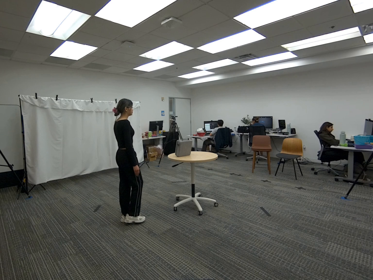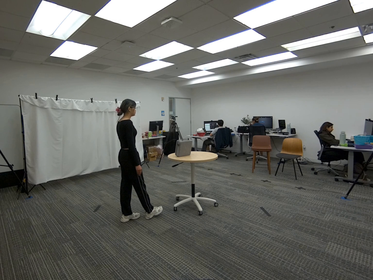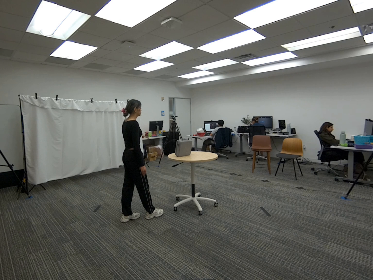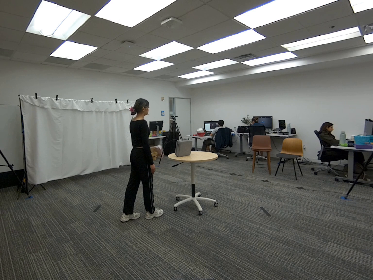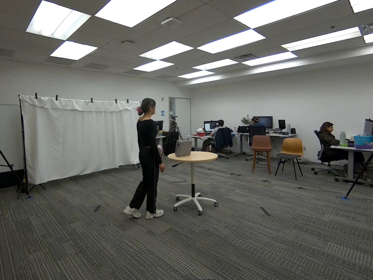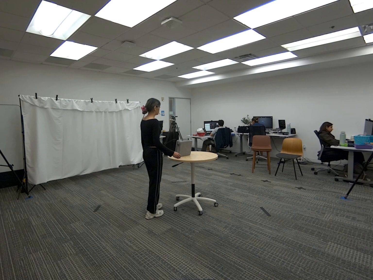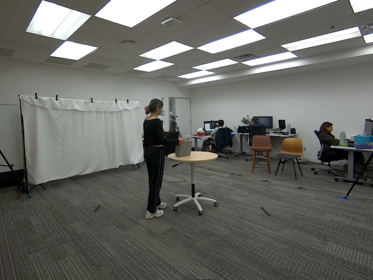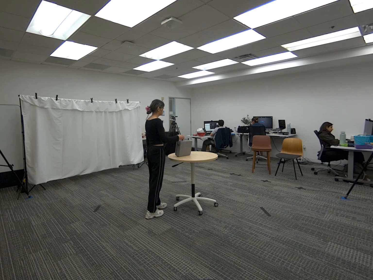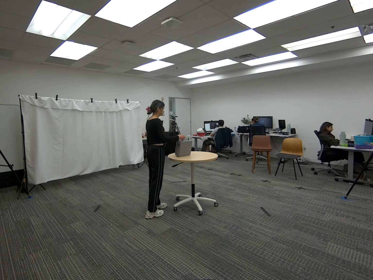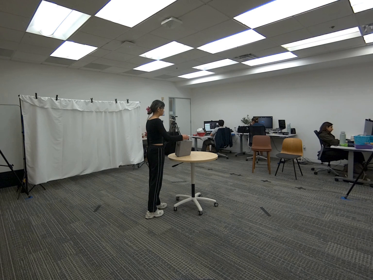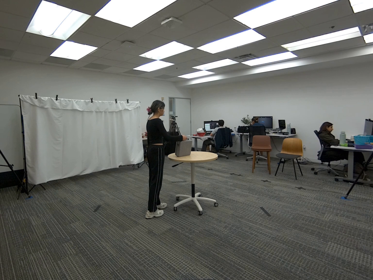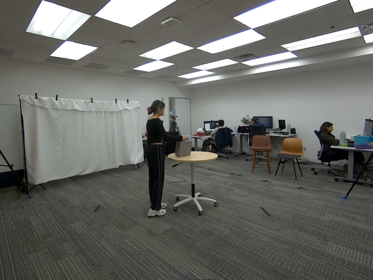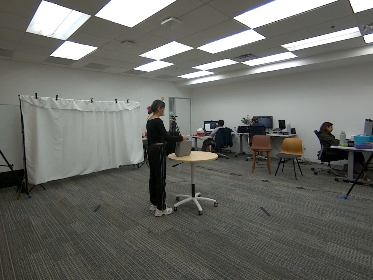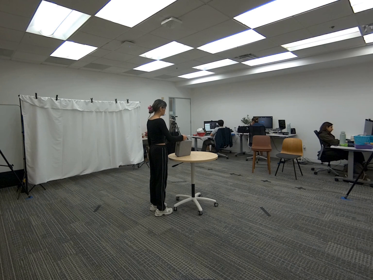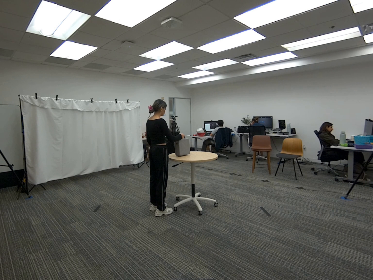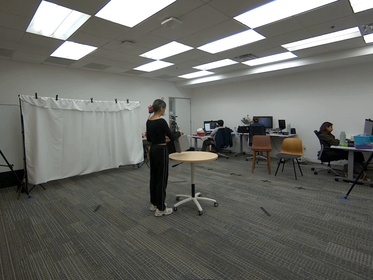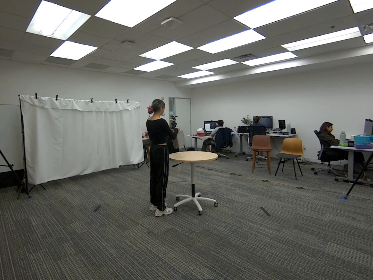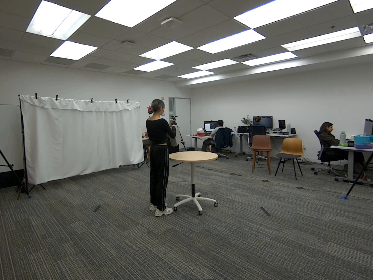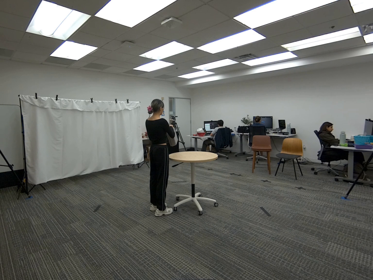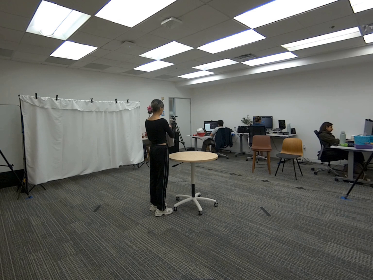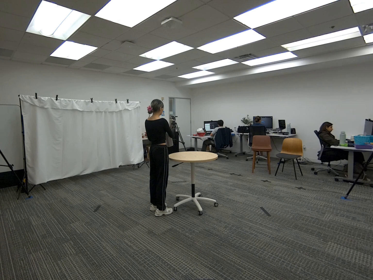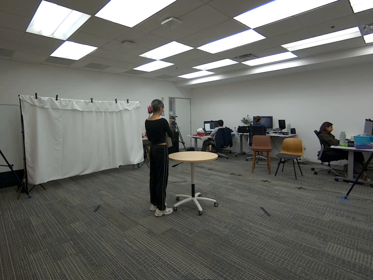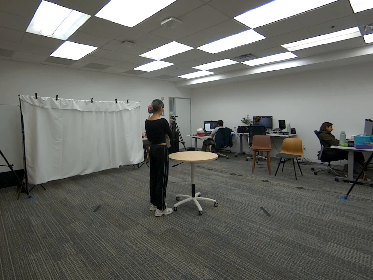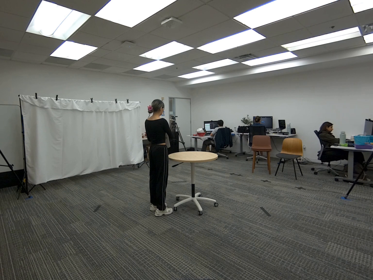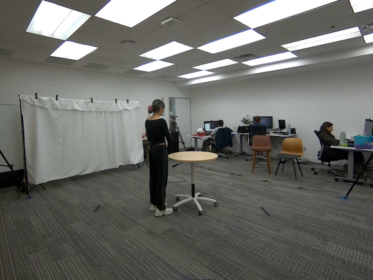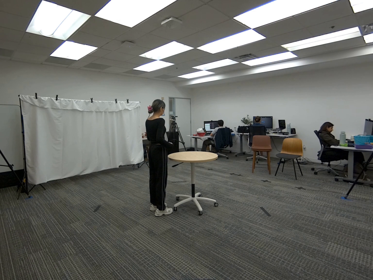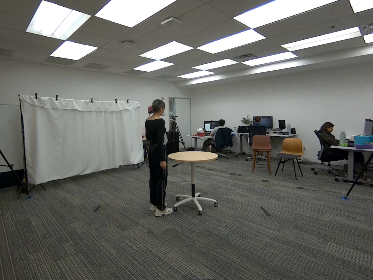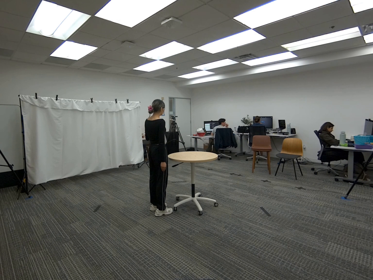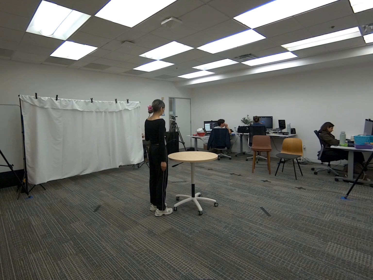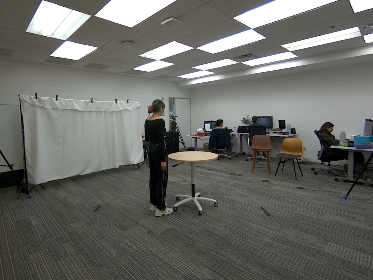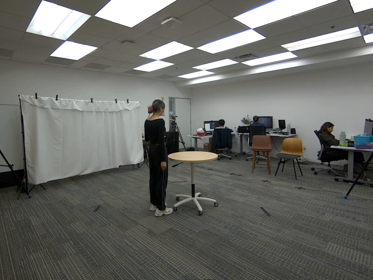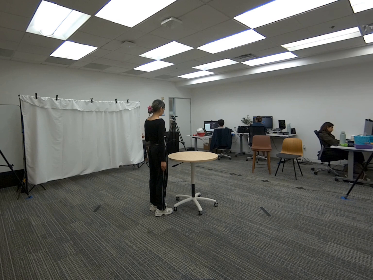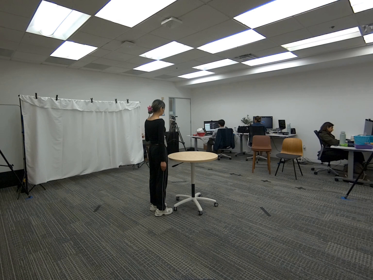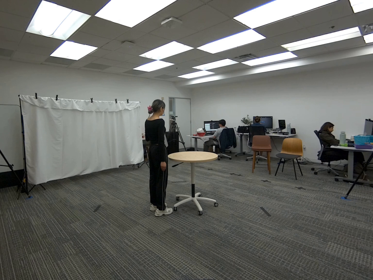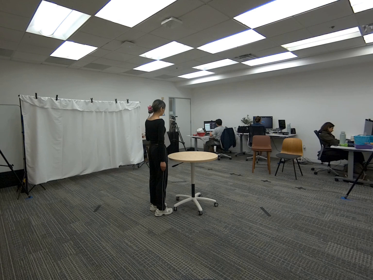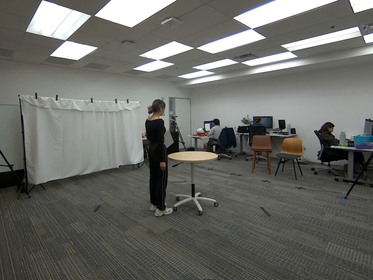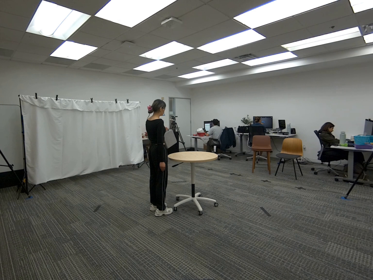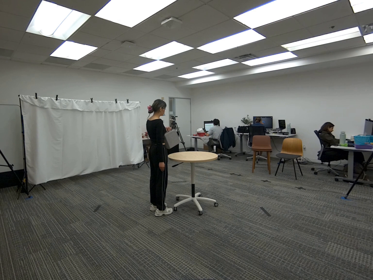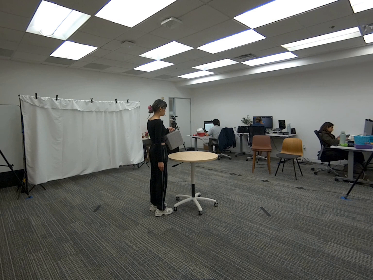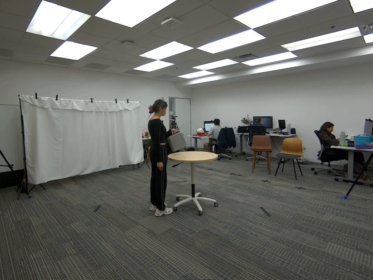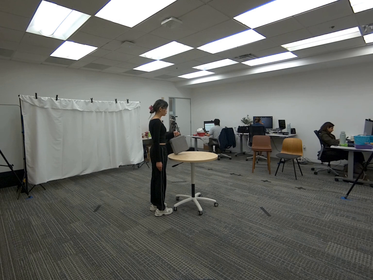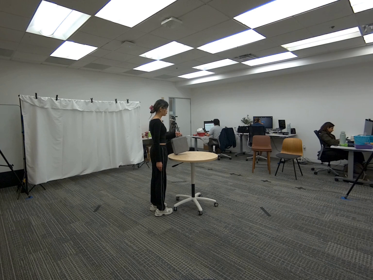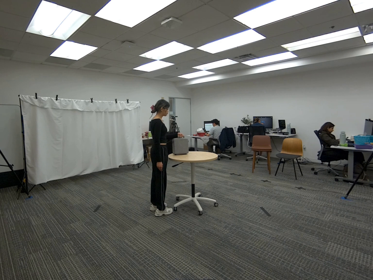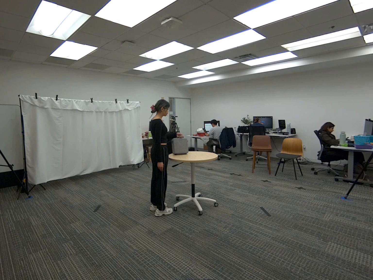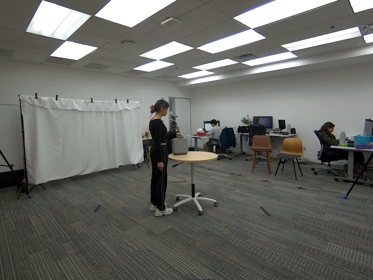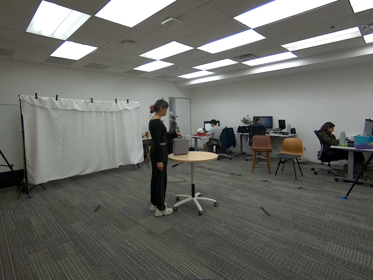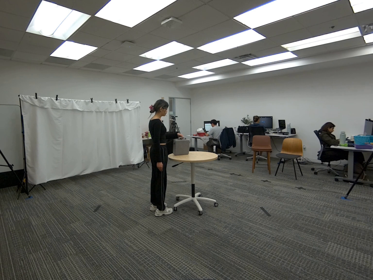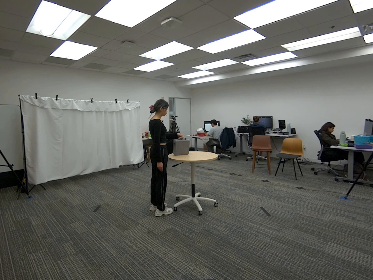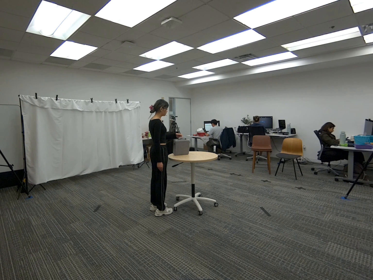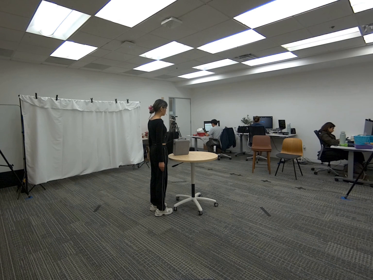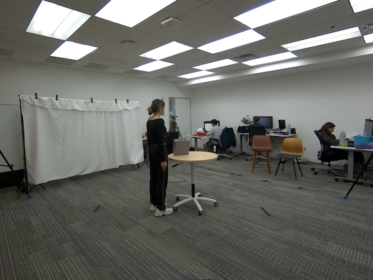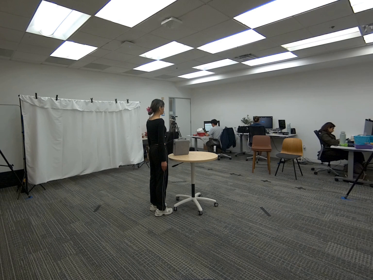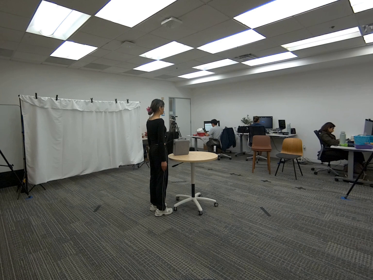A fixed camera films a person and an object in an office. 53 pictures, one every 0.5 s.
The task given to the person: Walk over to the gray case on the round table, pick up from the handle with your right hand, and handover the case to your left hand from the handle and place the case back on the table.
